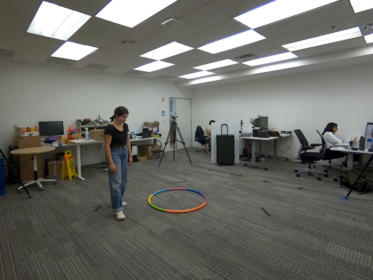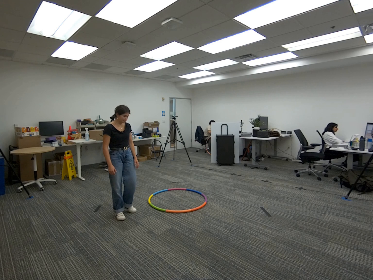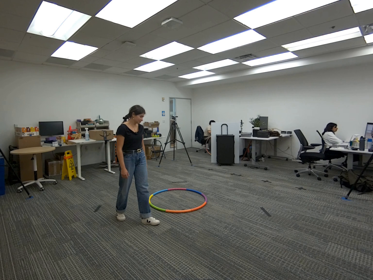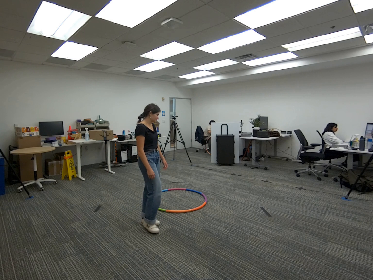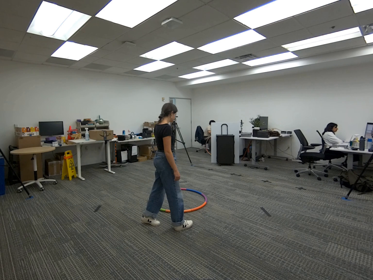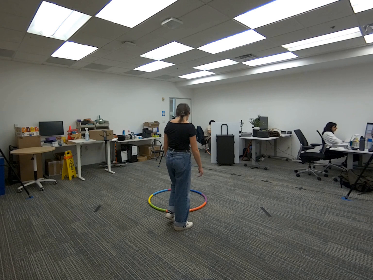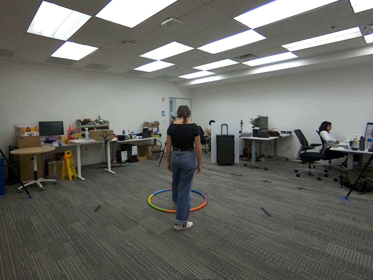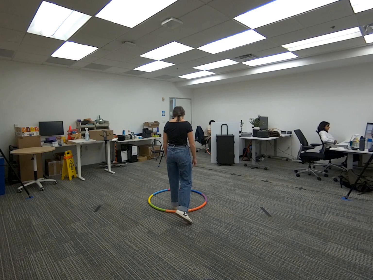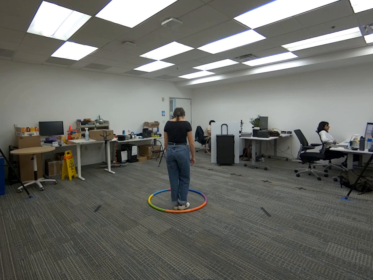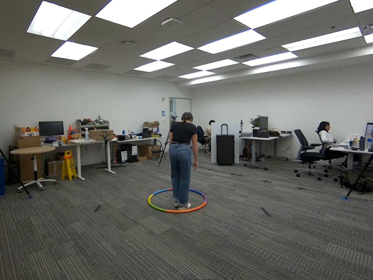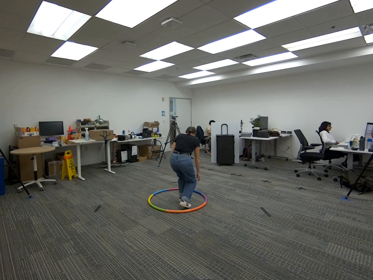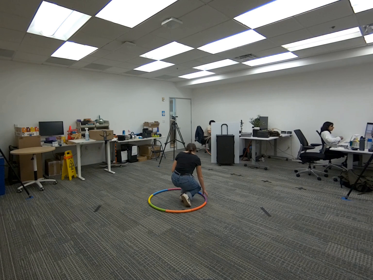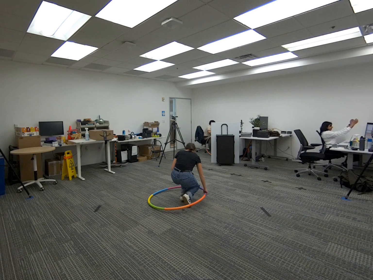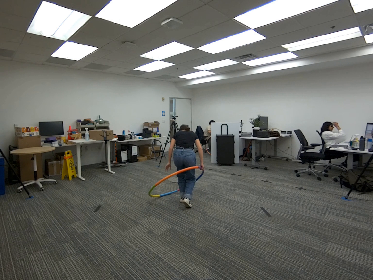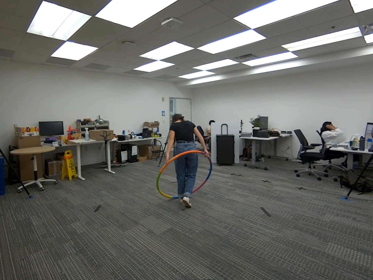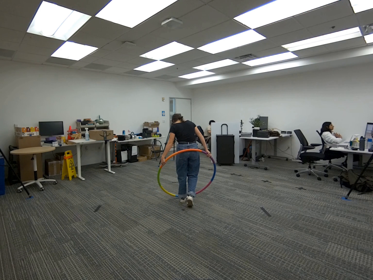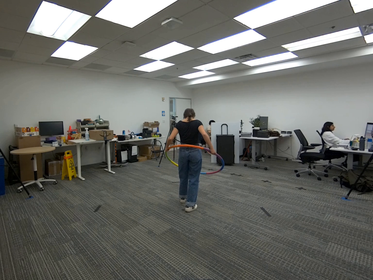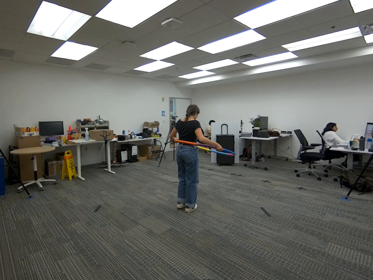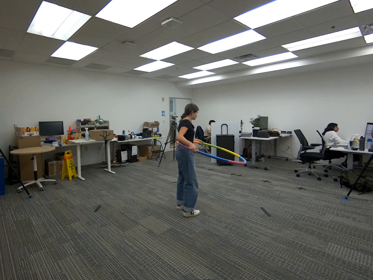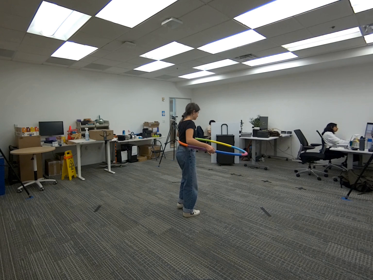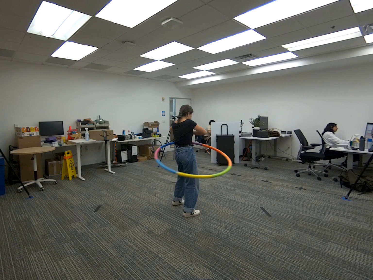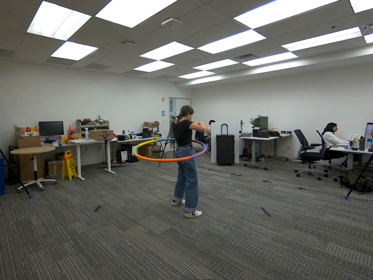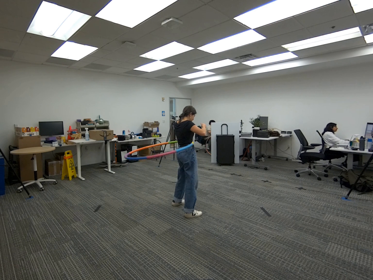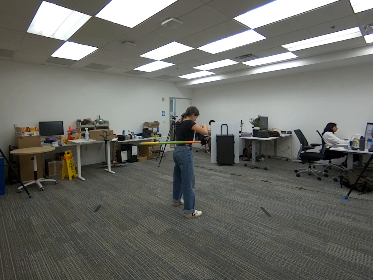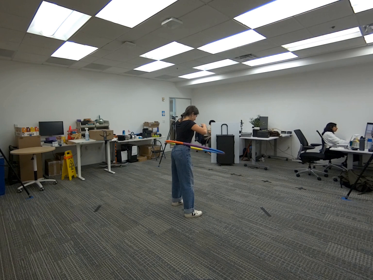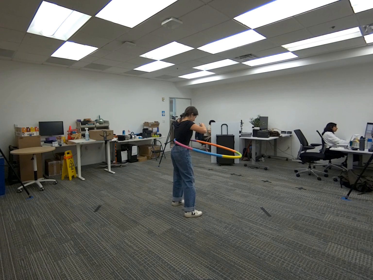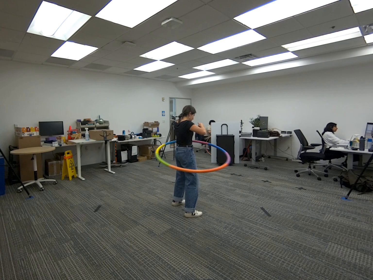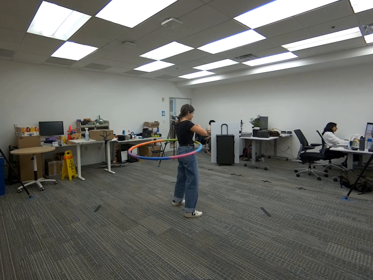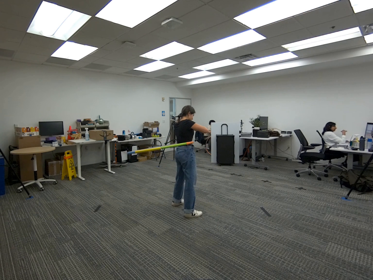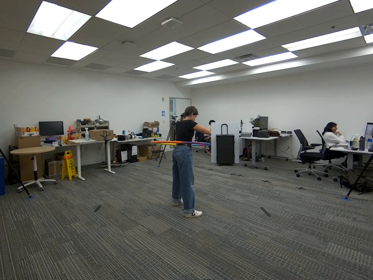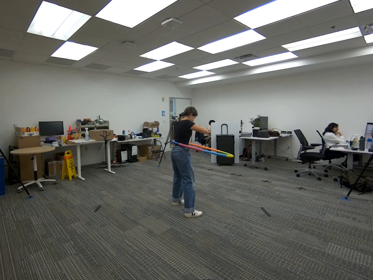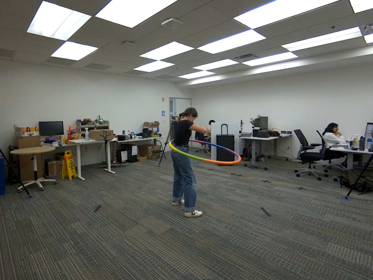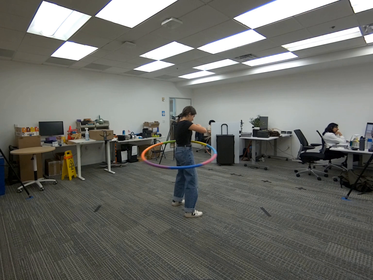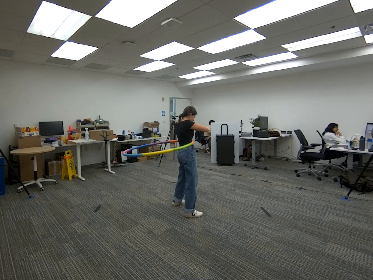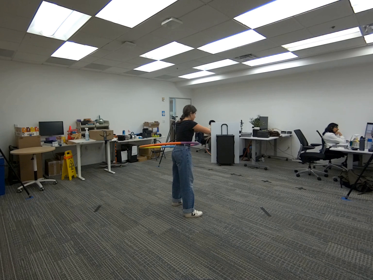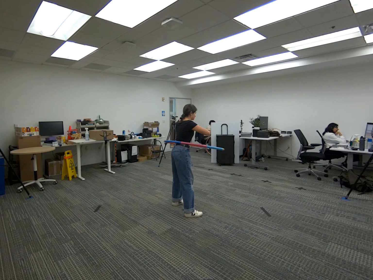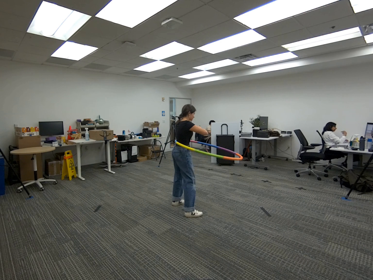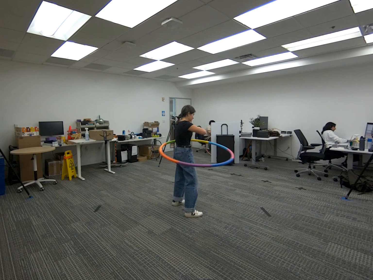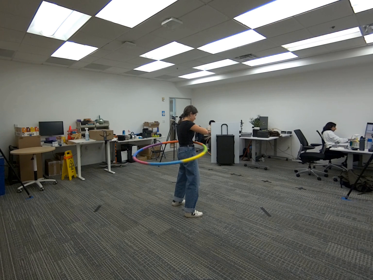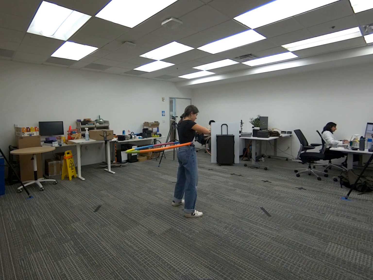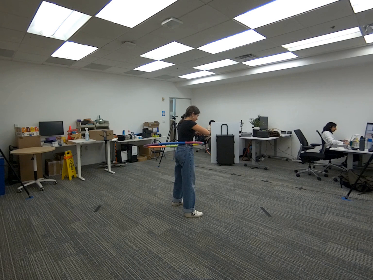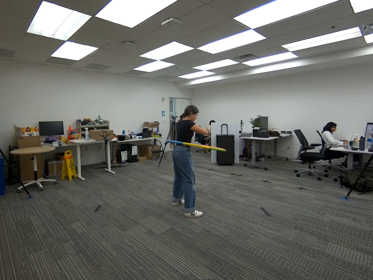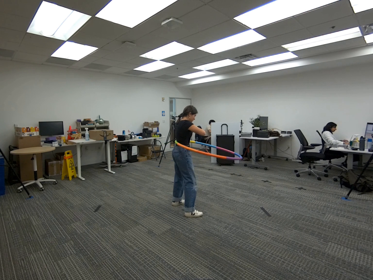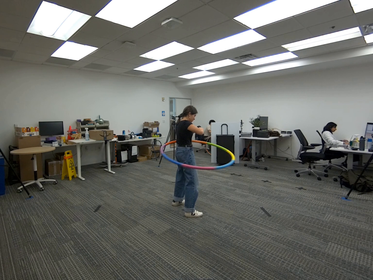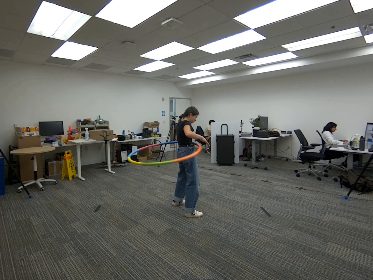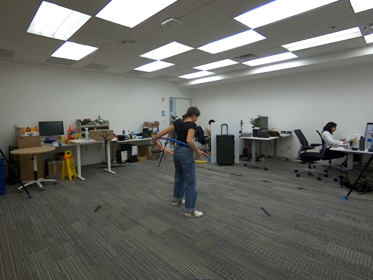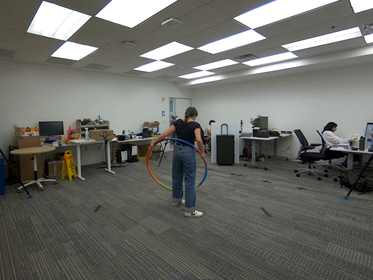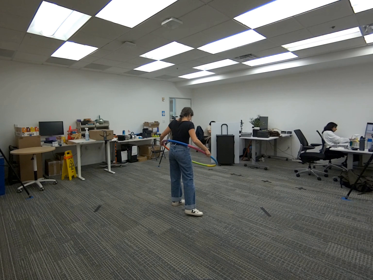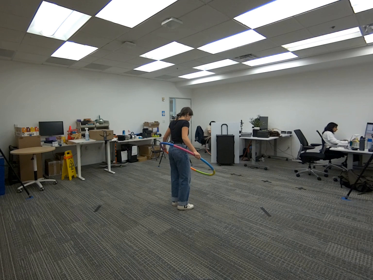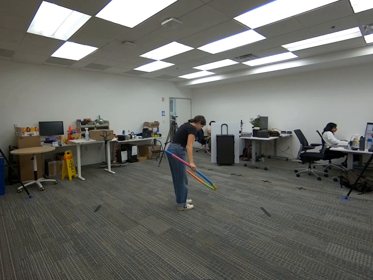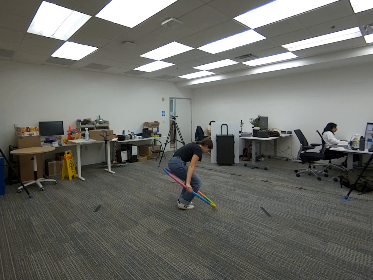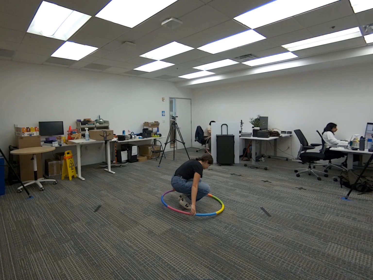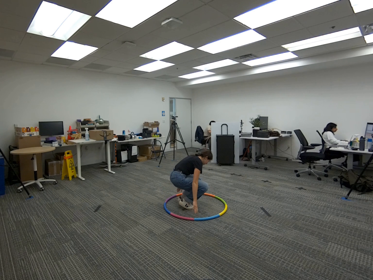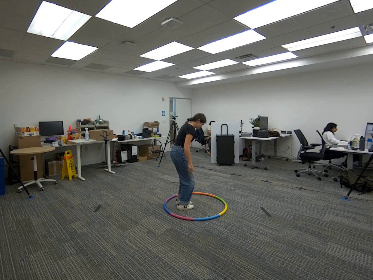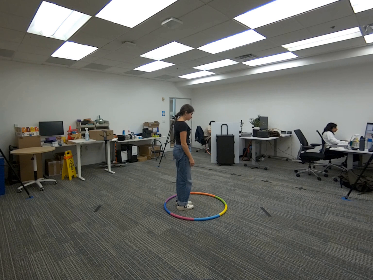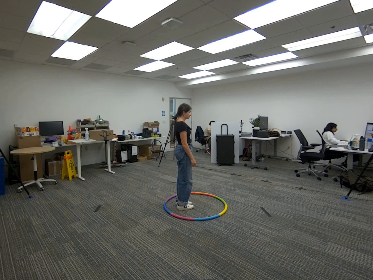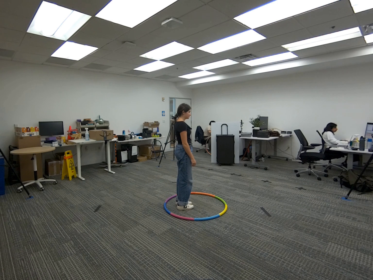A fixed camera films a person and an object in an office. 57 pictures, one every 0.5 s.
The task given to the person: Walk over to the hula hoop on the floor and grasp the hula hoop passing the hula hoop to be adjusted on your waist. Spin the hula hoop on your waist. Place on the floor when completed.
